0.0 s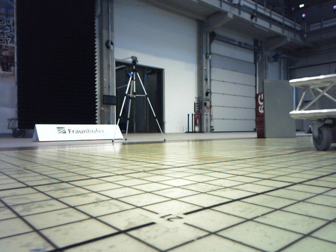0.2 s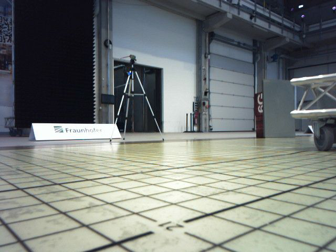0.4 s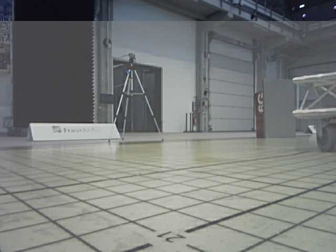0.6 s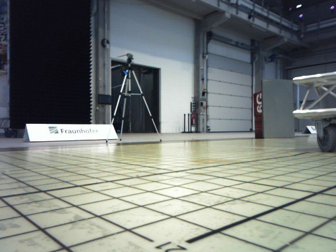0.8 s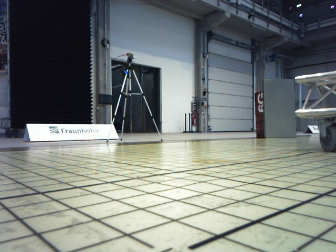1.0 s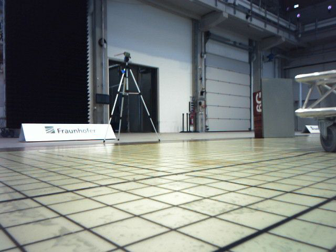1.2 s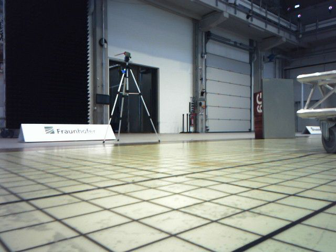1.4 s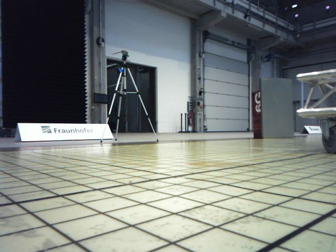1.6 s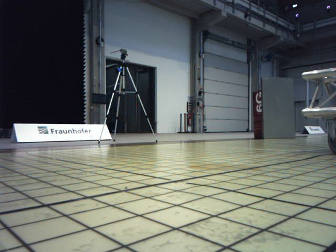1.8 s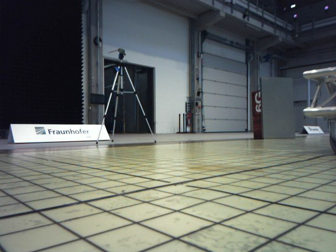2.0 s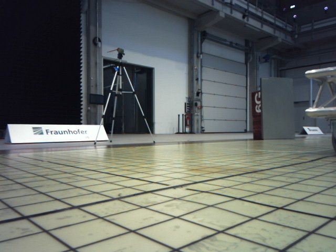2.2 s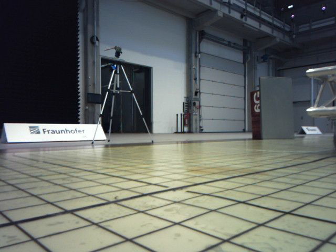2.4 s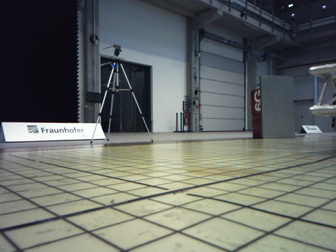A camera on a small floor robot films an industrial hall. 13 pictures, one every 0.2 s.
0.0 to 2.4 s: The camera travels forward, about 0.5 m, so what stands in front looms larger.
The film runs forward here.
